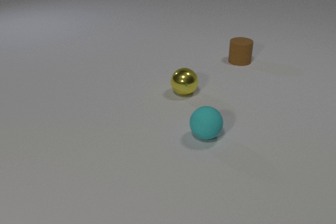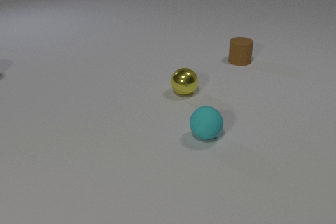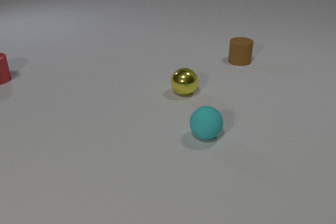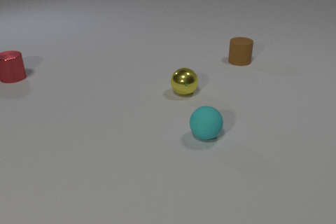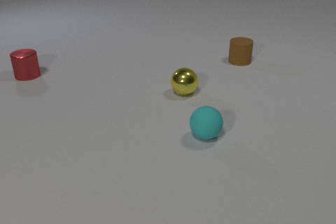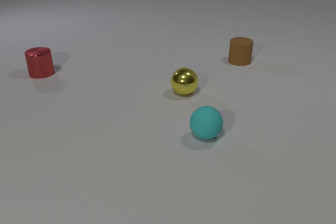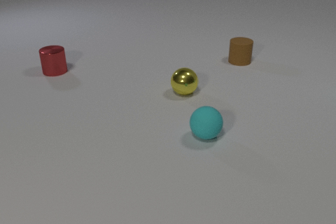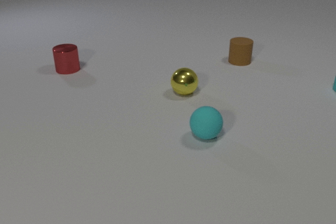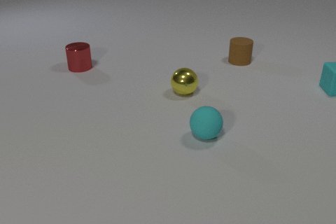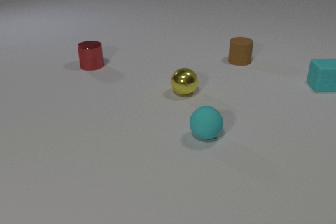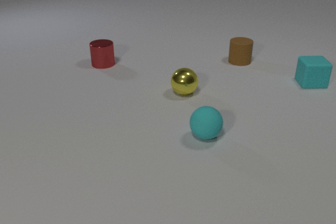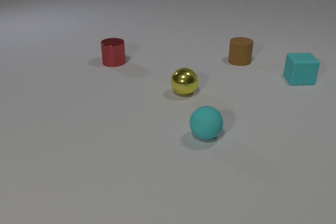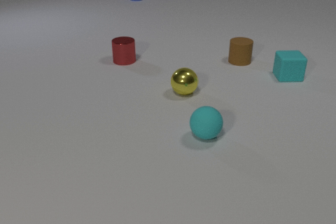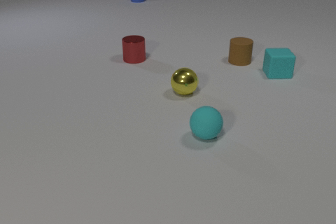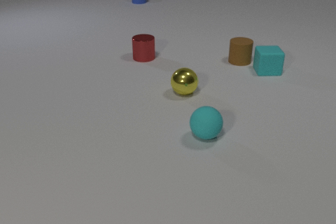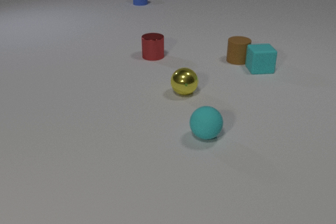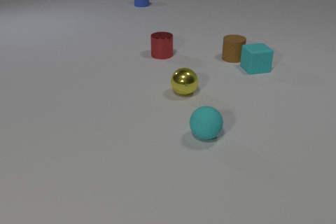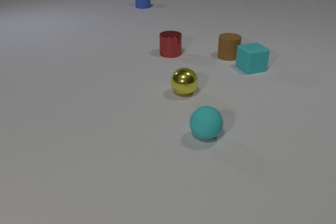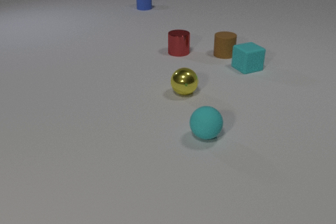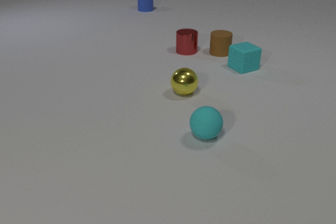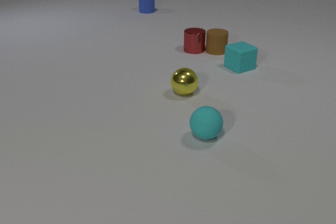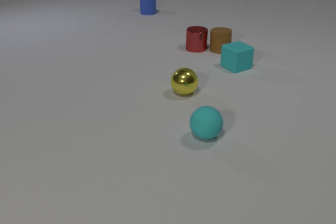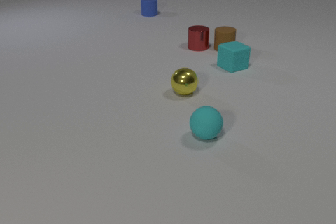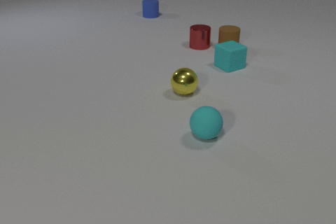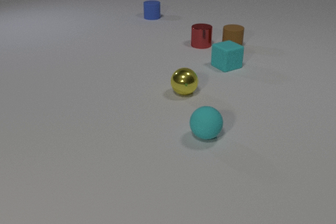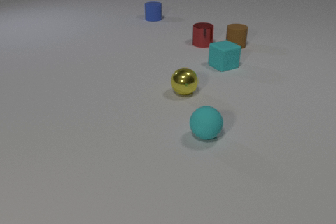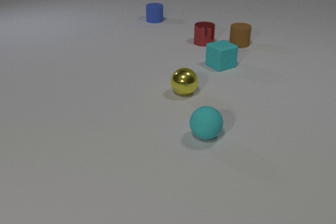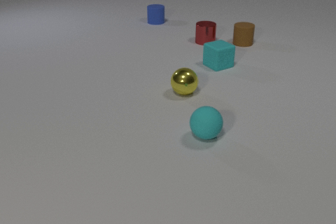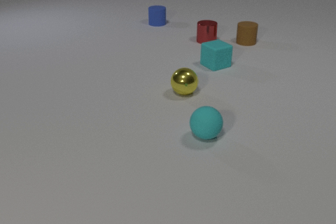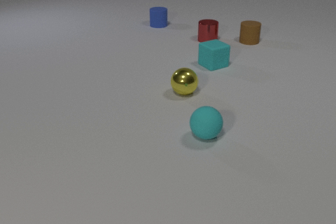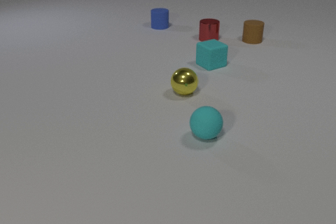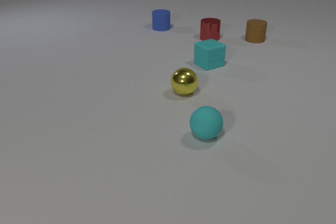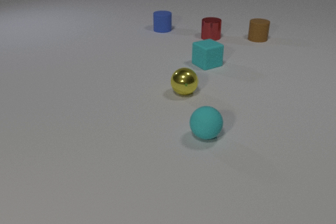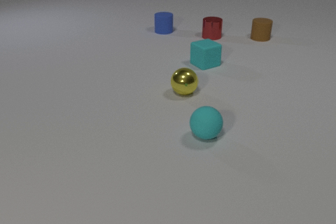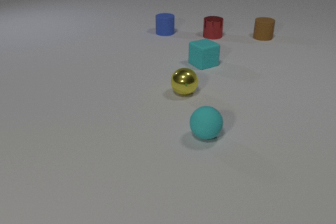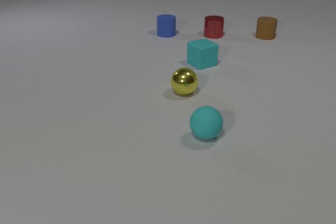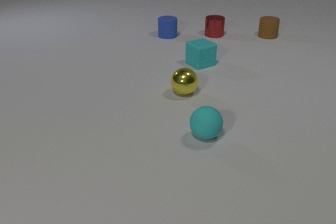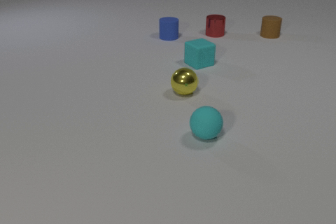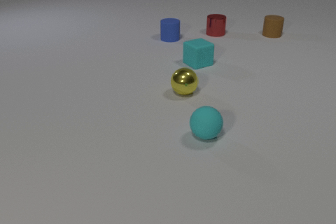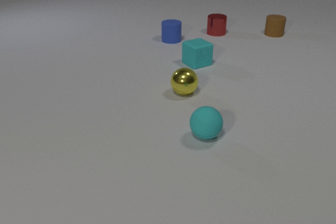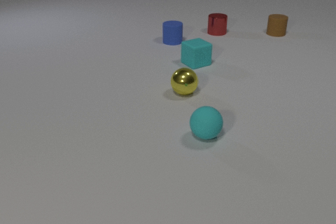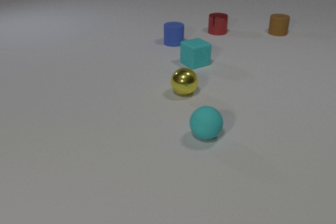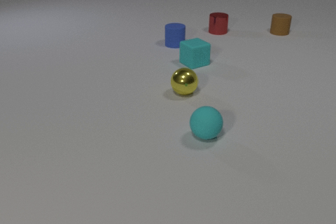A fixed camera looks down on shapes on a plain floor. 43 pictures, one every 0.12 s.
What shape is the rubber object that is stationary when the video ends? sphere.
How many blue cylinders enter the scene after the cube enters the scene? 1.
How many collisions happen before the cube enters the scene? 0.
0.00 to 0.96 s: The cyan rubber cube comes in at the right edge, slides to the left. The red metal cylinder comes in at the left edge, slides to the right.
0.96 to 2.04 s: The cyan rubber cube slides to the left. The brown rubber cylinder slides to the left and away from the camera. The blue rubber cylinder comes in at the top edge, slides toward the camera. The red metal cylinder slides to the right. The cyan rubber cube and the brown rubber cylinder collide.
2.04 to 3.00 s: The cyan rubber cube slides to the left. The brown rubber cylinder slides away from the camera. The blue rubber cylinder slides toward the camera. The red metal cylinder slides to the right and away from the camera. The brown rubber cylinder and the red metal cylinder collide.
3.00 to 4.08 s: The cyan rubber cube slides to the left. The brown rubber cylinder slides away from the camera and to the right. The blue rubber cylinder slides toward the camera. The red metal cylinder slides away from the camera.
4.08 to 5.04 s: The cyan rubber cube slides to the left. The brown rubber cylinder slides away from the camera and to the right. The blue rubber cylinder slides toward the camera. The red metal cylinder slides away from the camera.
